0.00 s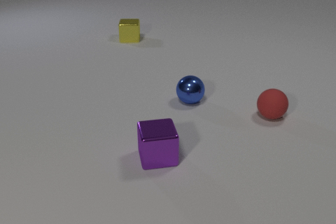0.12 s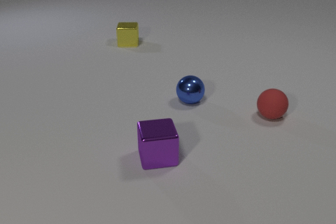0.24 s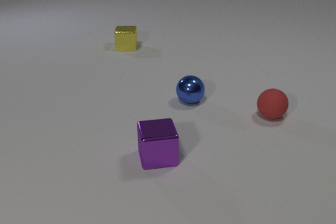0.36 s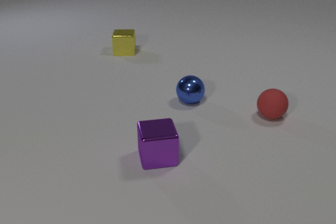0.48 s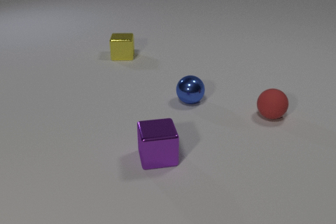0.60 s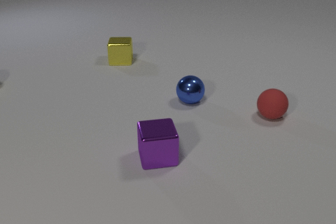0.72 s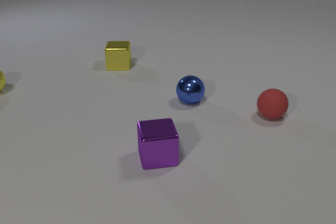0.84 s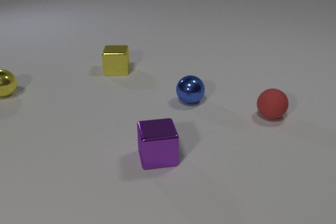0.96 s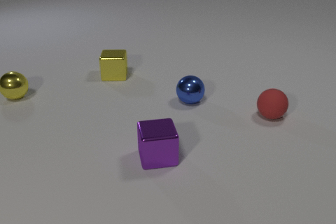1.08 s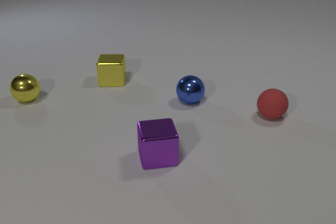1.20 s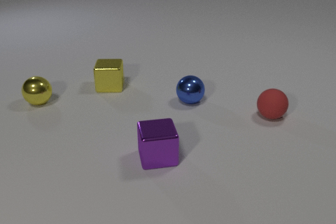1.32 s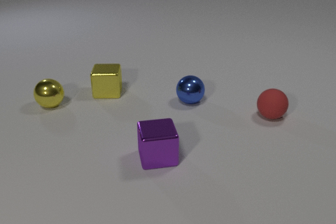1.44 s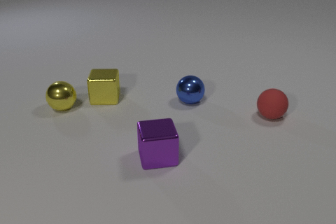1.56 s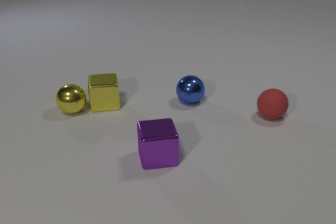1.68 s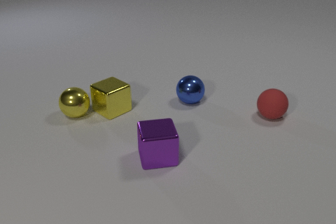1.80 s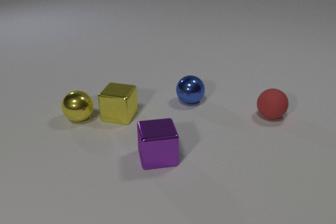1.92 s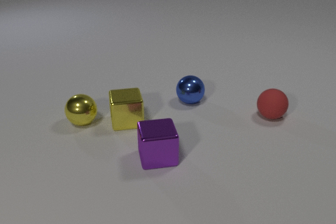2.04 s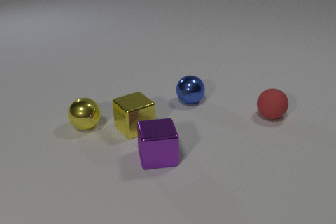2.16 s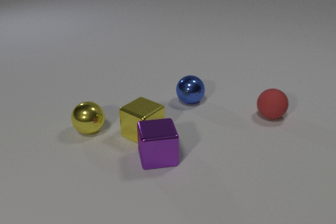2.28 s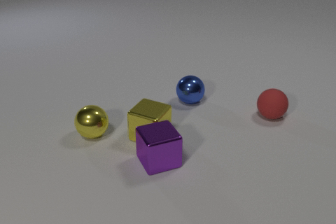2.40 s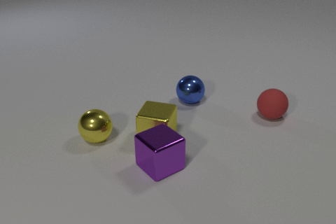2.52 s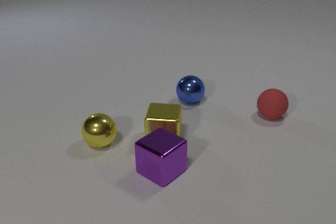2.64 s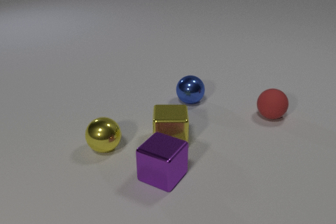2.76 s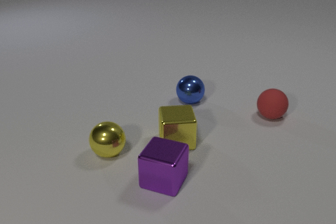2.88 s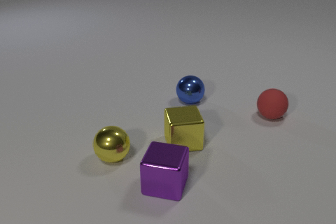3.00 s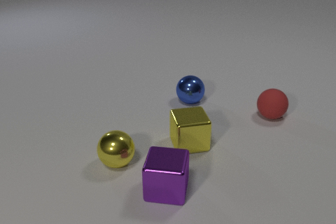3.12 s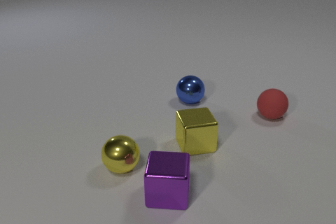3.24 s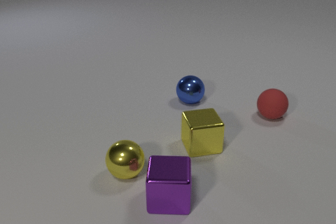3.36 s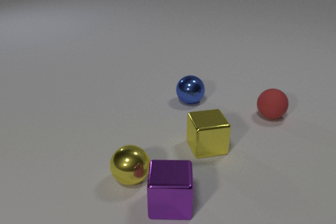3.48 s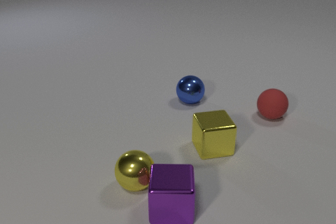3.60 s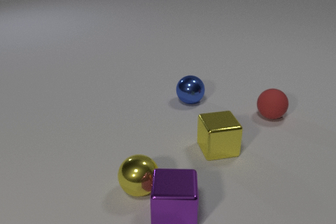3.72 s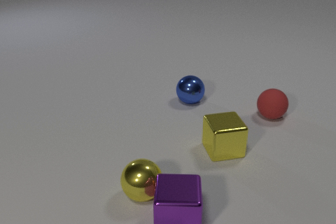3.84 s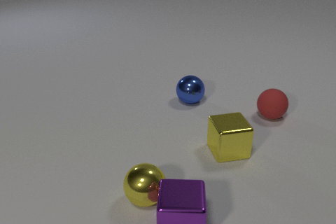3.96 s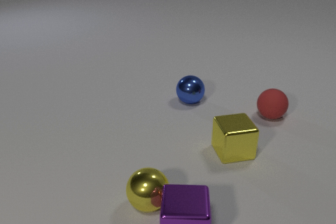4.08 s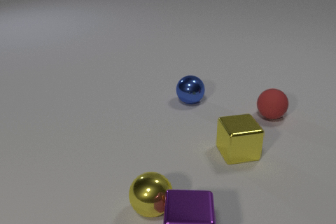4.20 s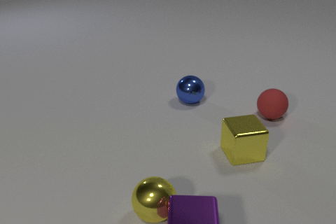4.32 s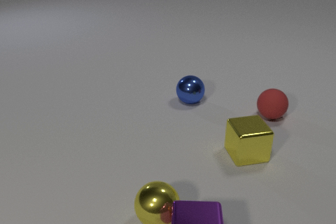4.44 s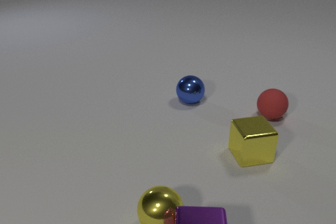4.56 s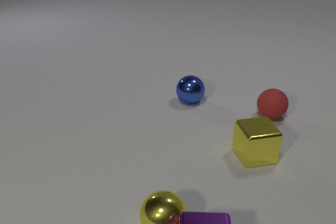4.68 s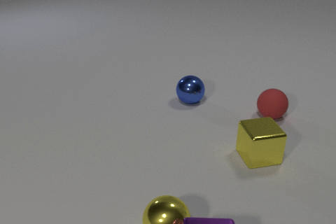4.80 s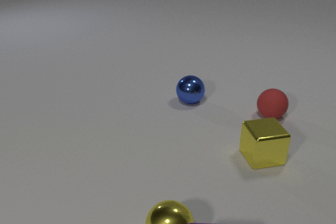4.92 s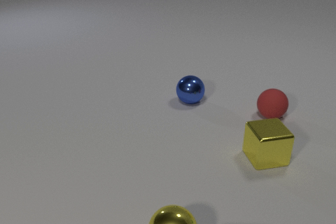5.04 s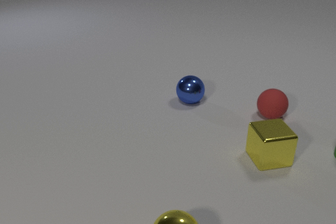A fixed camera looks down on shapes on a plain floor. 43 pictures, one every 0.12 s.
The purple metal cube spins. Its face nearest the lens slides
to the right.
The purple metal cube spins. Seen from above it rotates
counterclockwise.
0.00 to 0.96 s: The yellow metal sphere comes in at the left edge, rolls toward the camera and to the right. The yellow metal cube slides toward the camera.
0.96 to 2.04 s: The yellow metal sphere rolls toward the camera and to the right. The yellow metal cube slides toward the camera. The yellow metal sphere and the yellow metal cube collide.
2.04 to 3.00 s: The yellow metal sphere rolls toward the camera and to the right. The yellow metal cube slides to the right and toward the camera. The purple metal cube slides toward the camera, spins counterclockwise seen from above by about 75 degrees, its near face sliding to the right. The yellow metal cube and the purple metal cube collide.
3.00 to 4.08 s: The yellow metal sphere rolls toward the camera and to the right. The yellow metal cube slides to the right. The purple metal cube slides toward the camera. The yellow metal sphere and the purple metal cube collide.
4.08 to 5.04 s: The yellow metal sphere rolls toward the camera and to the right. The yellow metal cube slides to the right. The purple metal cube slides toward the camera and to the right, leaves at the bottom edge.
How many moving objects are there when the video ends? 3.
How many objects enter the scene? 2.
How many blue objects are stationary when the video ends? 1.
